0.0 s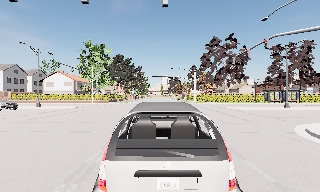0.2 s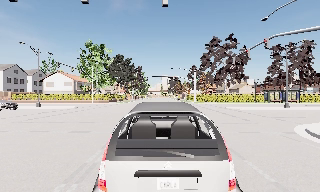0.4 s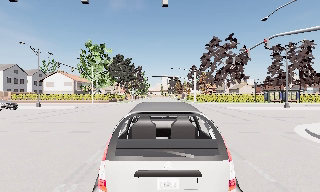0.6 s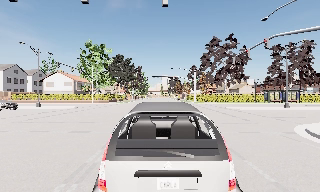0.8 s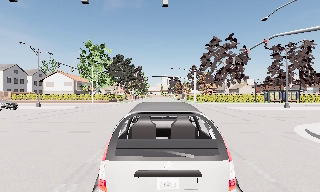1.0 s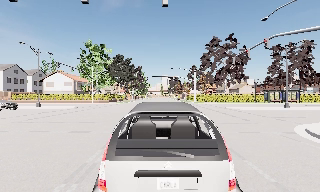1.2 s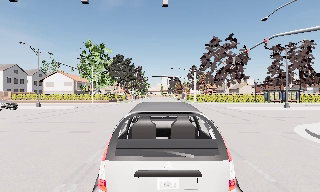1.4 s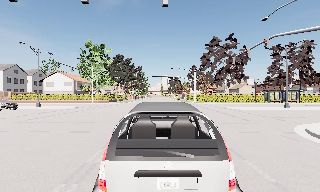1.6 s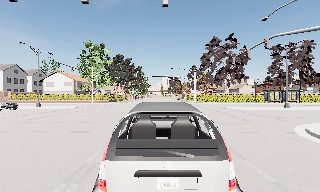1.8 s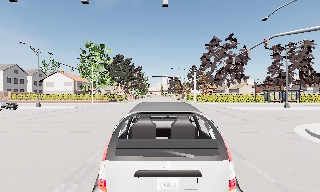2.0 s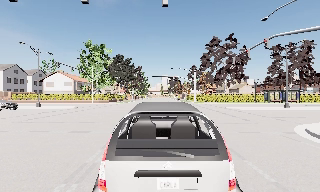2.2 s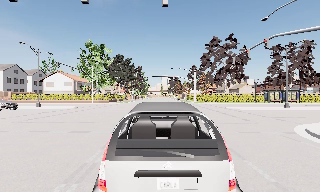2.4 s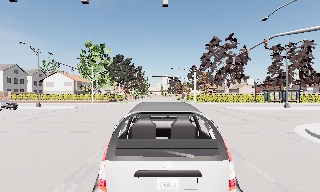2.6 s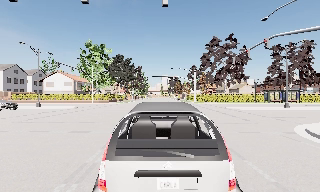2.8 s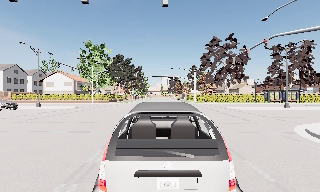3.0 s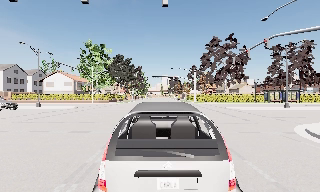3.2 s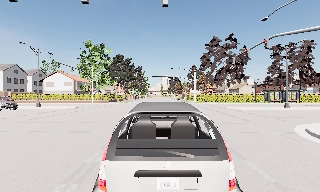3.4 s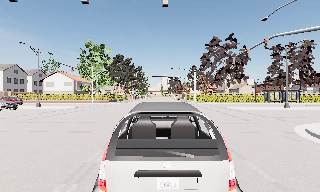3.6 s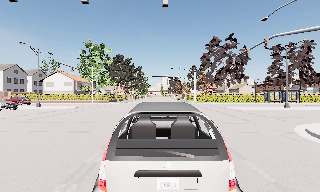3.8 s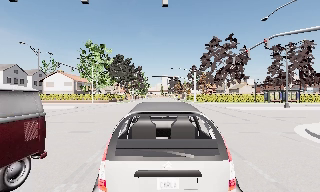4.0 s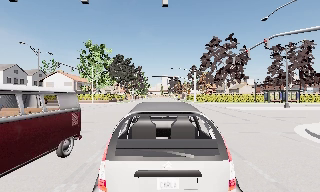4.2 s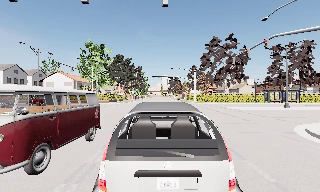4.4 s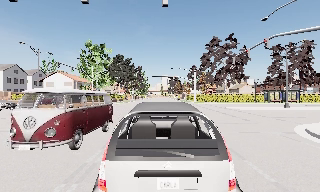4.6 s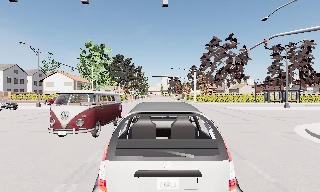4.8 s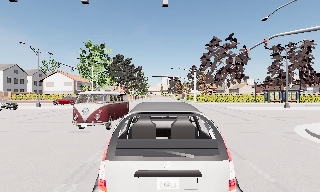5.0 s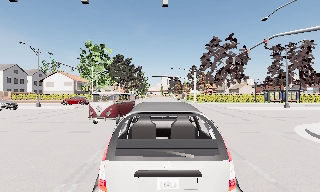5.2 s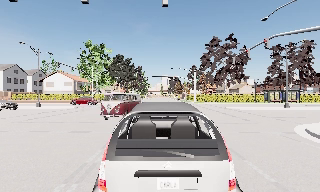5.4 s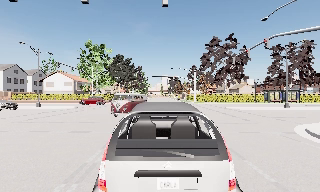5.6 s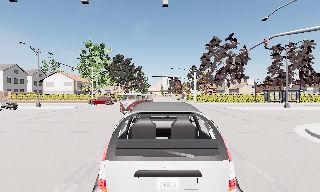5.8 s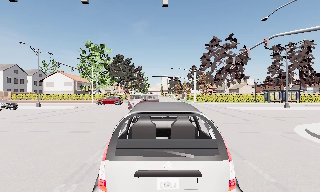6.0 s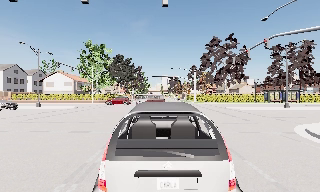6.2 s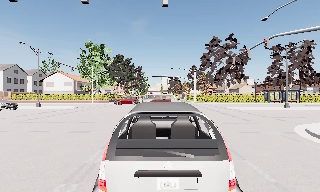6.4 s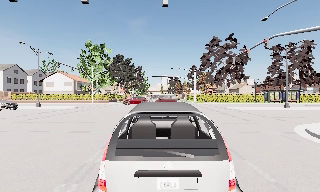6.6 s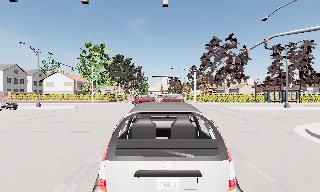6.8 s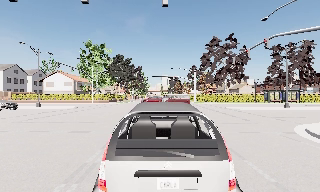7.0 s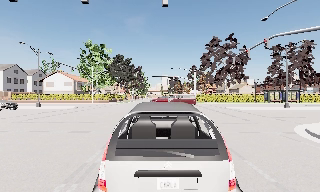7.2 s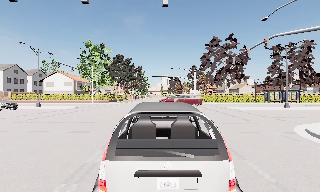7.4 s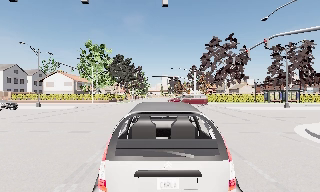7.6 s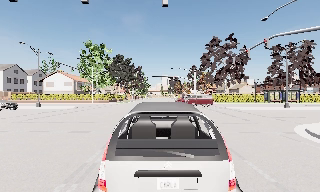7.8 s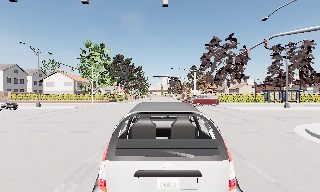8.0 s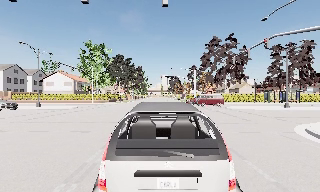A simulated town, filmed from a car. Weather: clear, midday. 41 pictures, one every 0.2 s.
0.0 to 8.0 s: The camera keeps its place and its aim.
The film runs backward here.
